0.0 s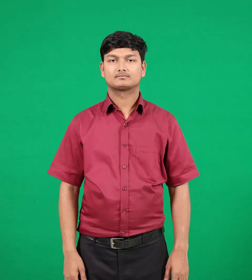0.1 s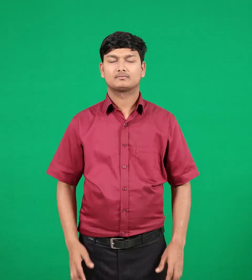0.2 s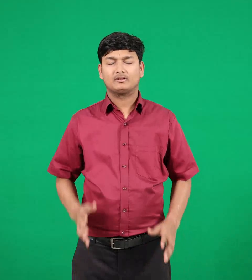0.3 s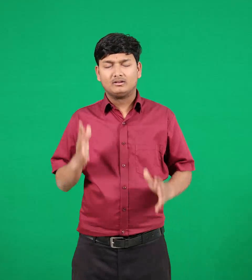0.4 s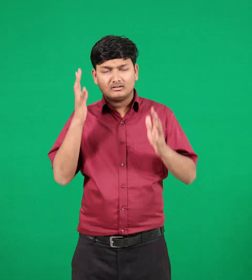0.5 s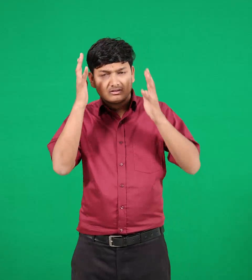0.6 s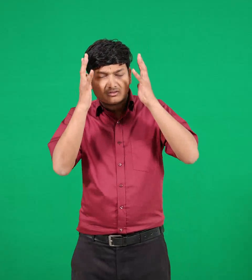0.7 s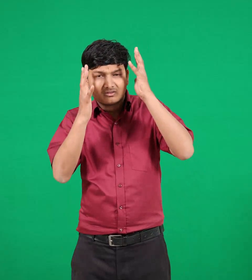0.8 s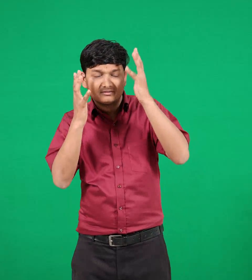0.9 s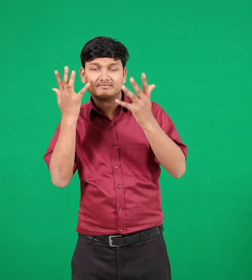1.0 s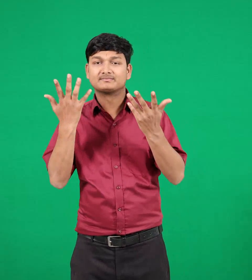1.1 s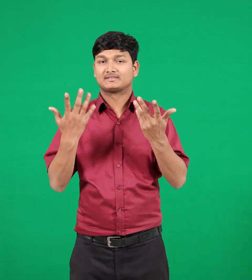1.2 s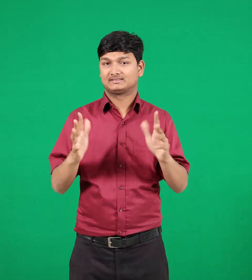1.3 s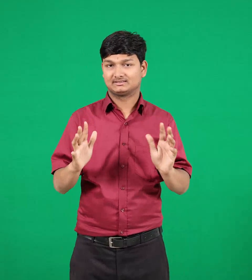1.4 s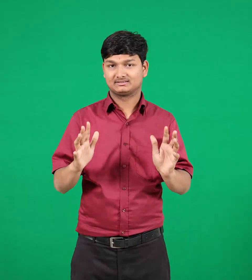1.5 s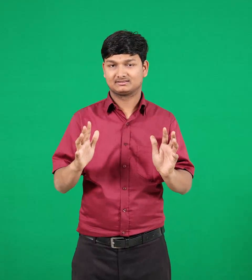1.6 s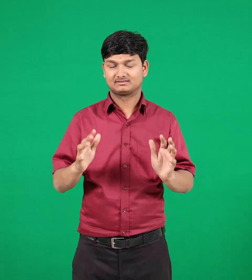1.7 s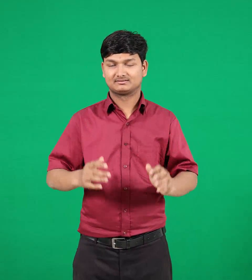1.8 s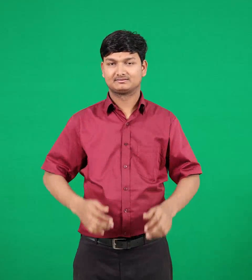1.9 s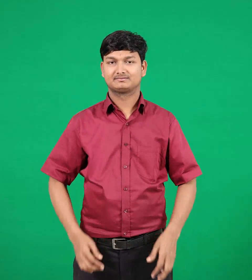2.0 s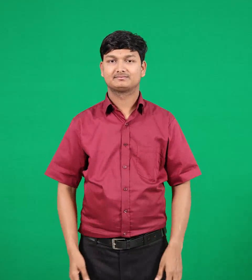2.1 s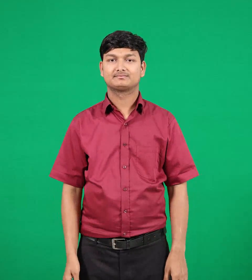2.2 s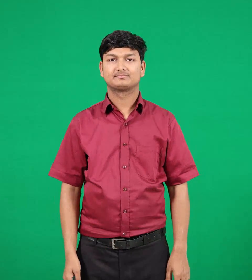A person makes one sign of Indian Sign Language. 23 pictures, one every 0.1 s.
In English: worried
